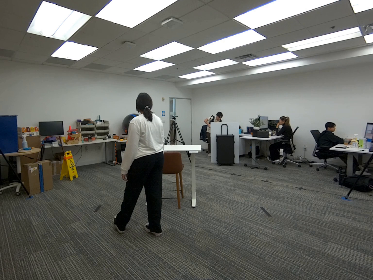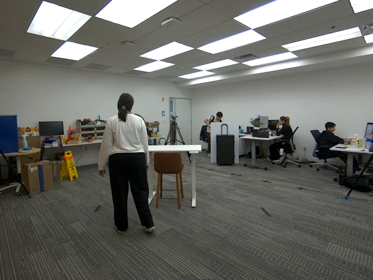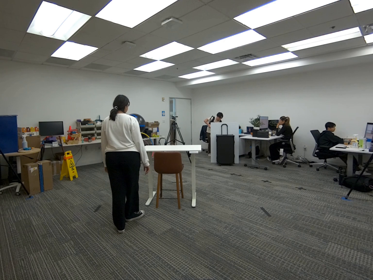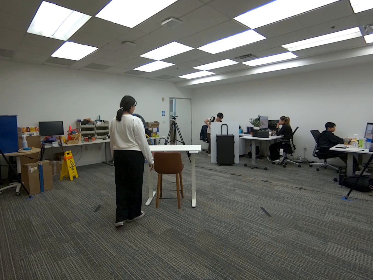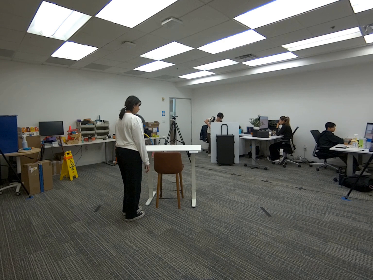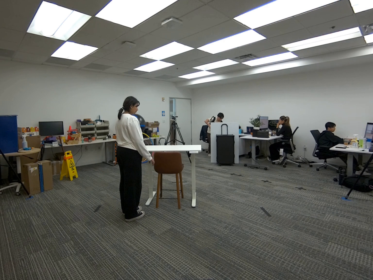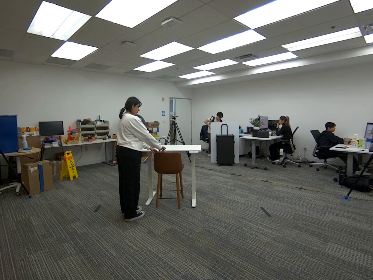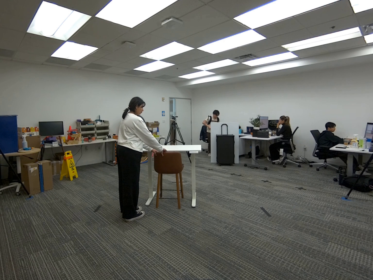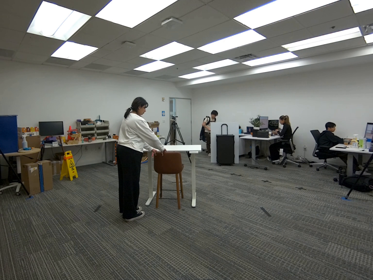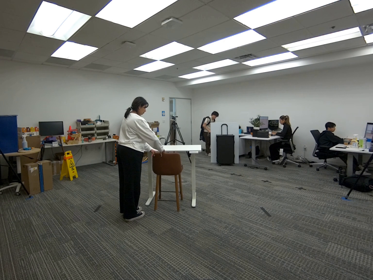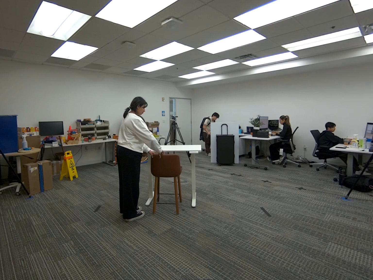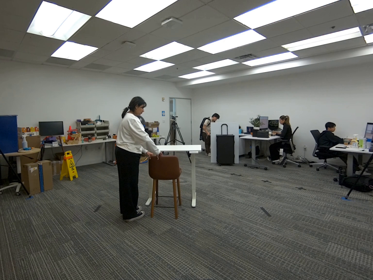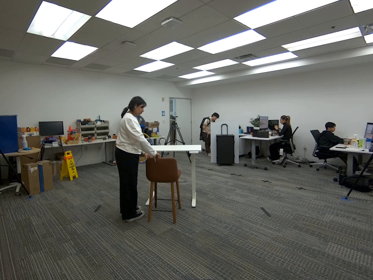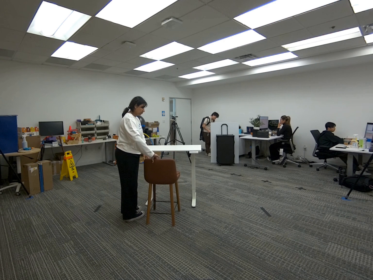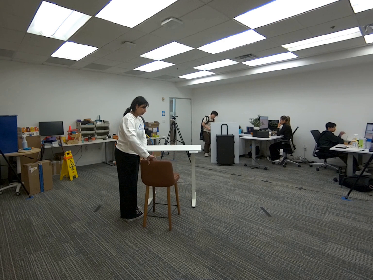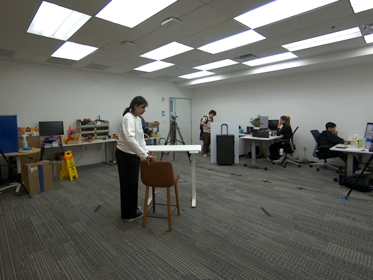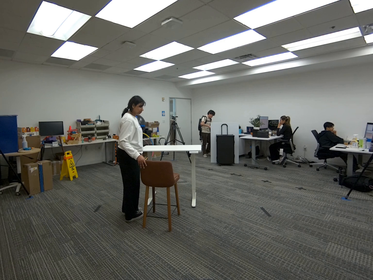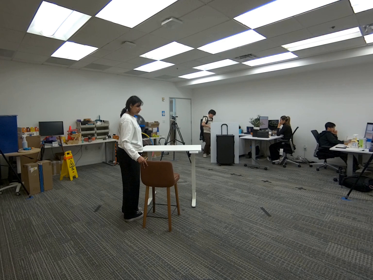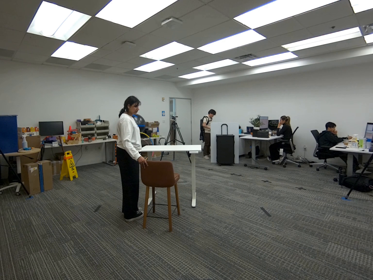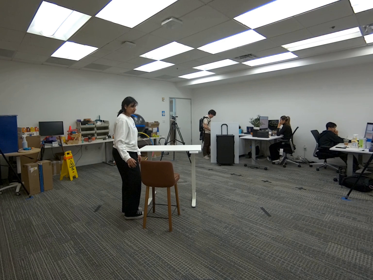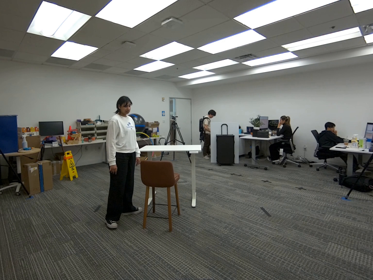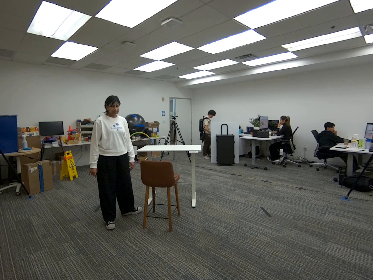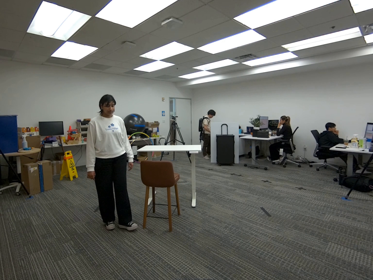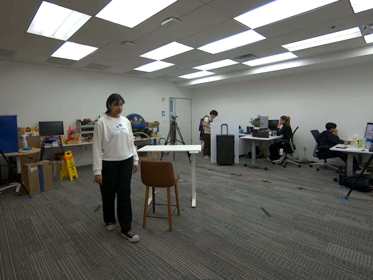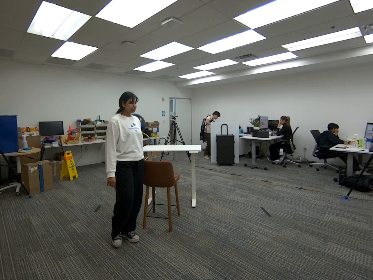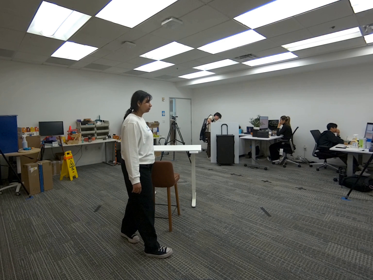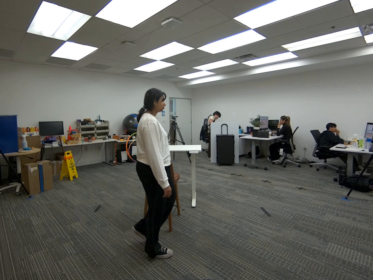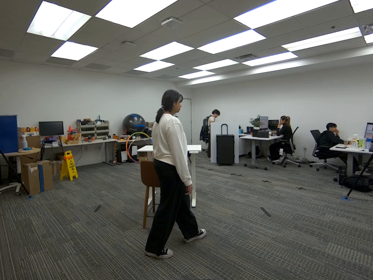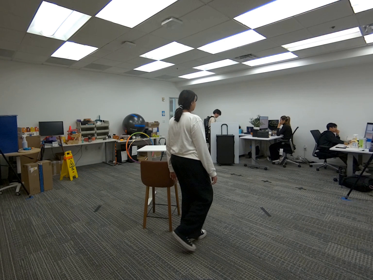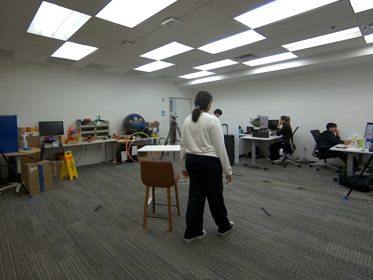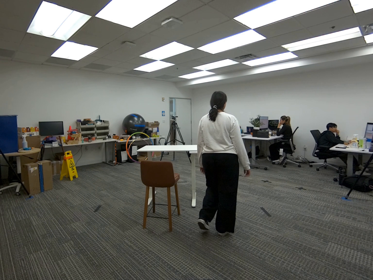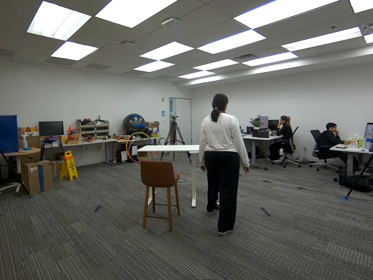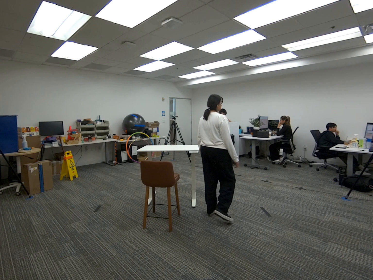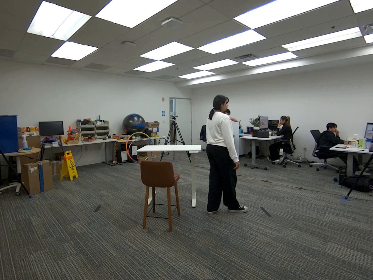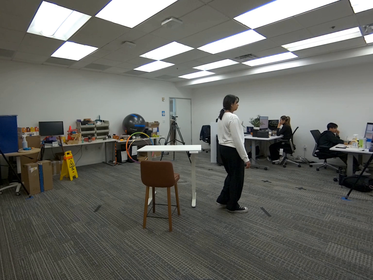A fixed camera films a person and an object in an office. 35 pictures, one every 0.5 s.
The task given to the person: Walk over to the tall bar stool and pull the tall bar stool away from the desk.
